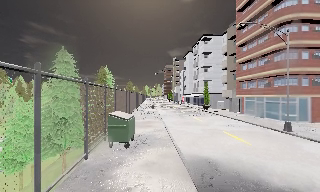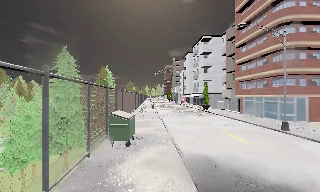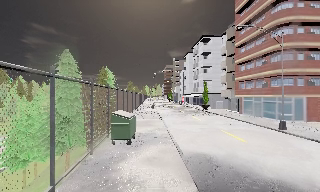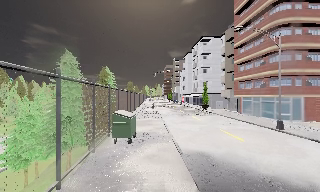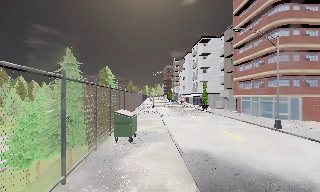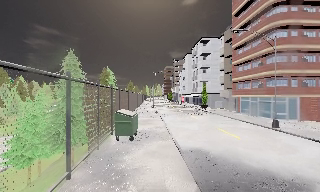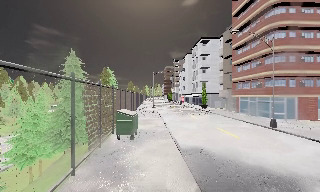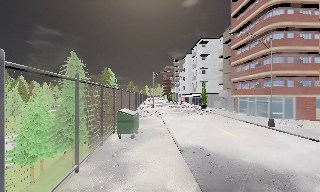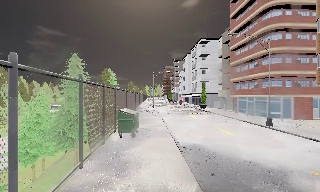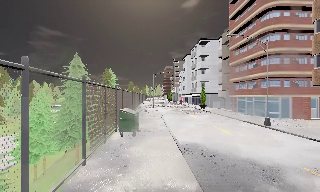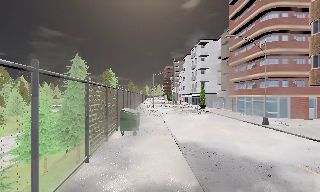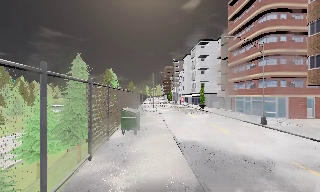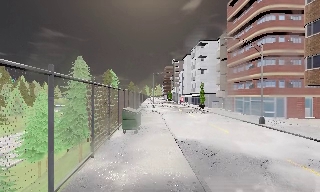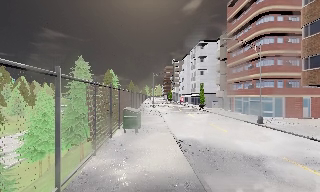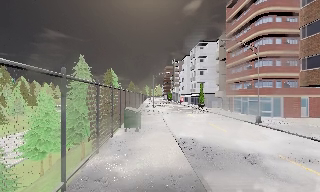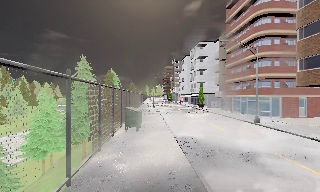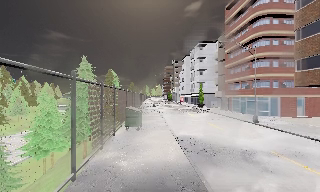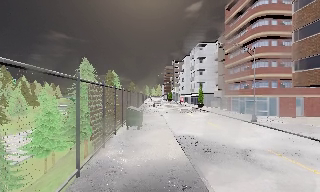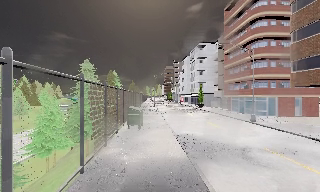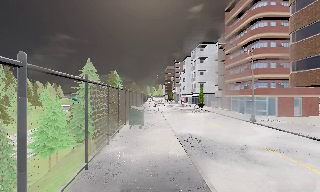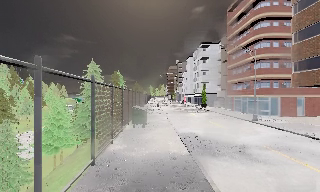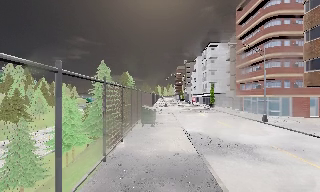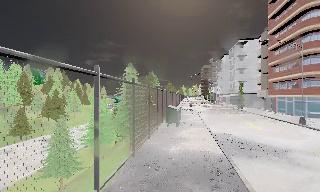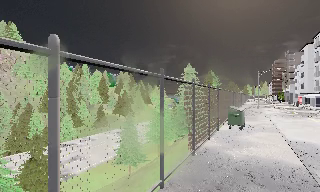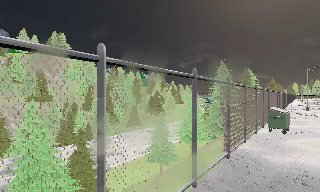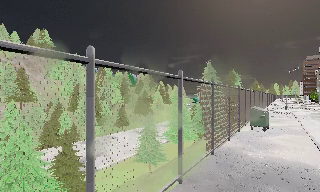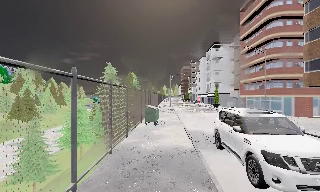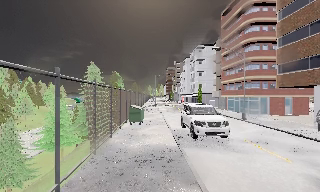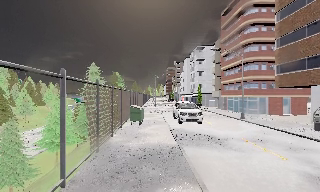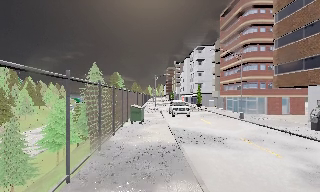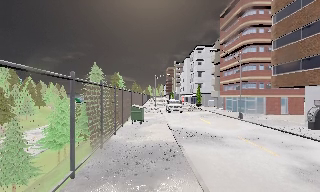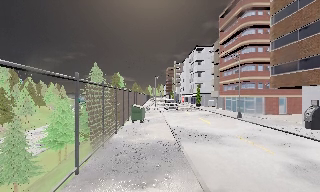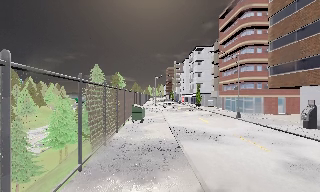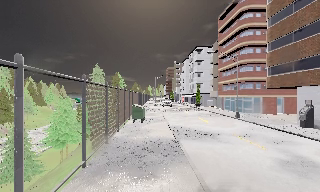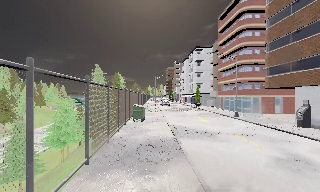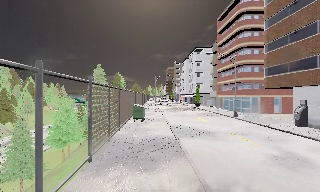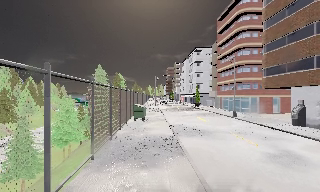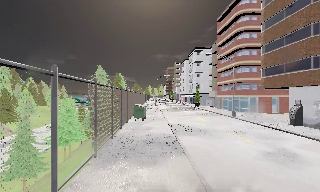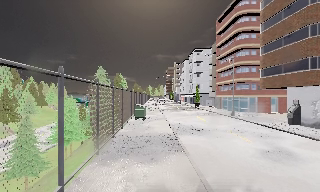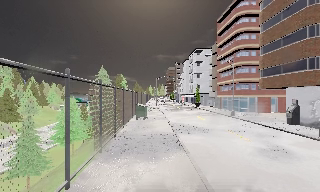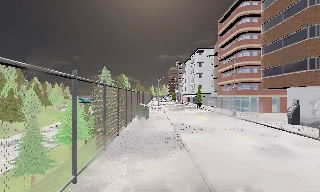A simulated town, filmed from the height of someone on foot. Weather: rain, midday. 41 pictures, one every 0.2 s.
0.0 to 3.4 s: The camera travels backward, about 4 m, so what stands in front gets smaller.
3.4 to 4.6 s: The camera pans to its left, which is counterclockwise from overhead, by about 35 degrees. It travels backward, about 1.5 m.
4.6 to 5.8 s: The scene slides to the left, as the camera pans about 35 degrees to its right. It travels backward, about 1 m.
5.8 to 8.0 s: The camera travels backward, about 2.5 m, so what stands in front gets smaller.
The film runs backward here.
